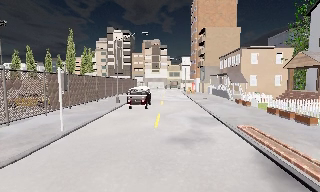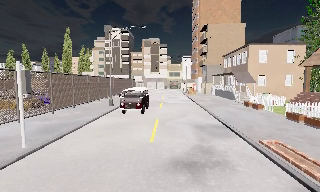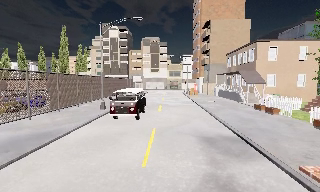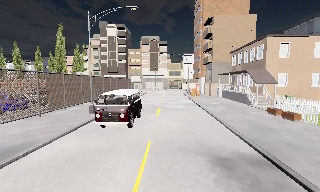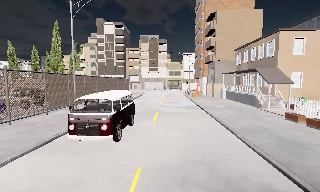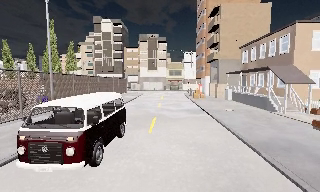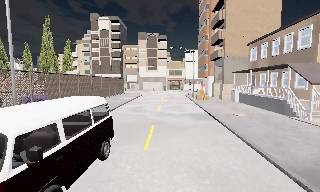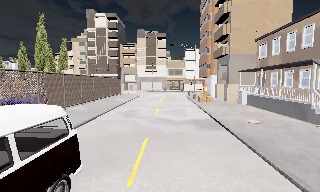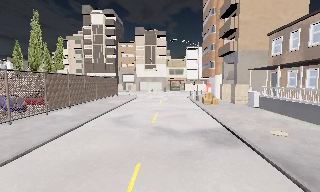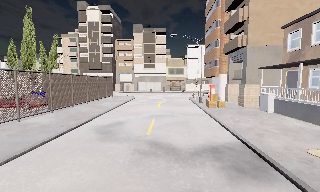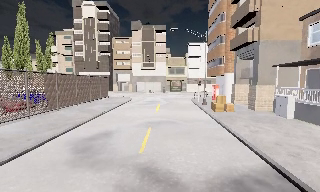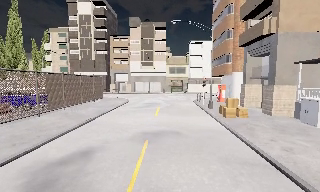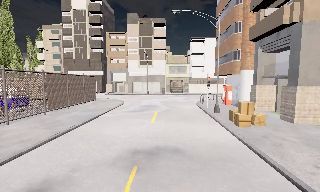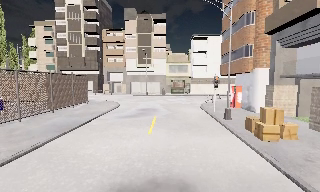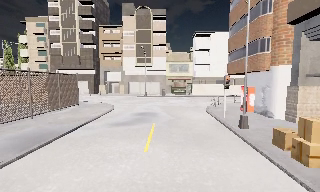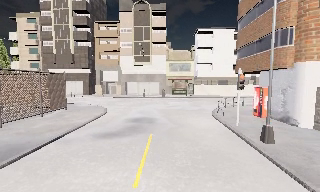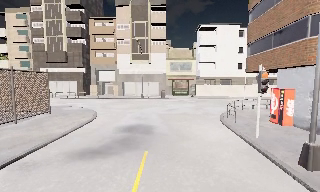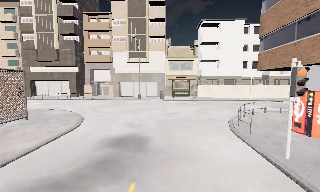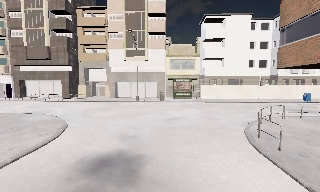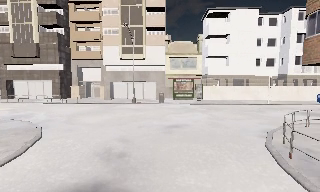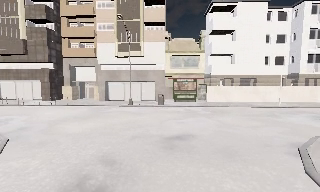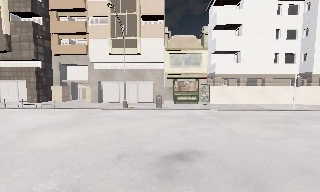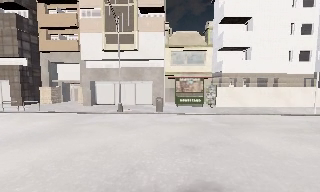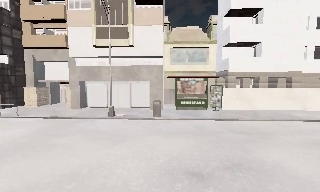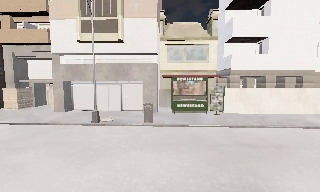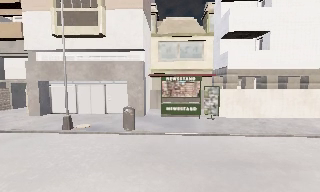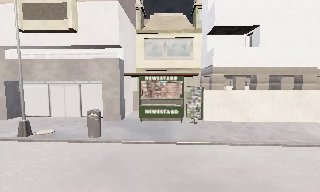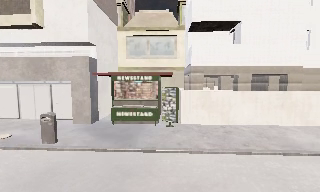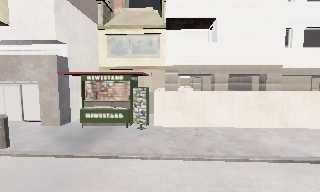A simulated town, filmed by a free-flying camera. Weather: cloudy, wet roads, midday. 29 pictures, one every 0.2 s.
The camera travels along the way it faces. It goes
forward.
0.0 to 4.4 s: The camera travels forward, about 45 m, so what stands in front looms larger.
4.4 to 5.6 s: The camera travels forward and to its right, about 9 m, so what stands in front looms larger.
The film runs forward here.
